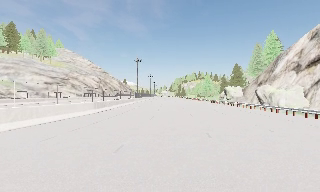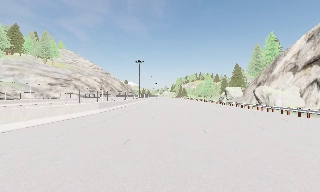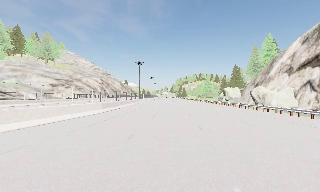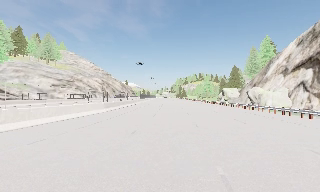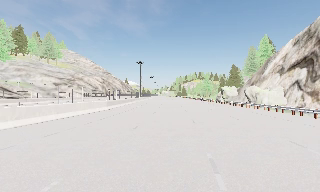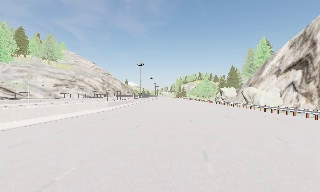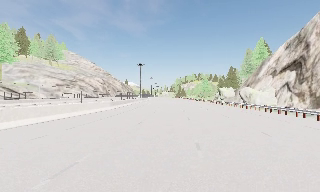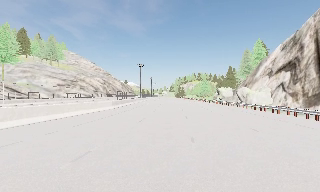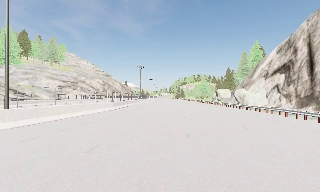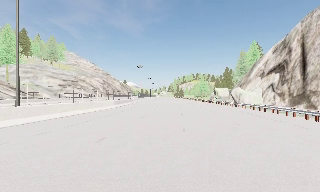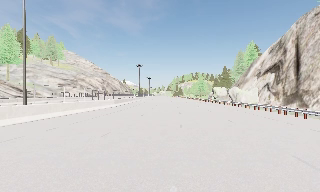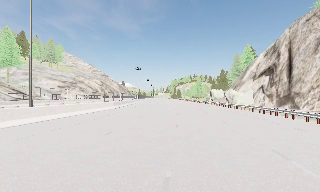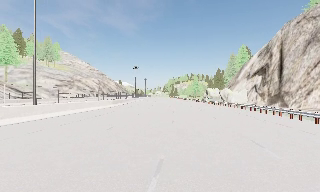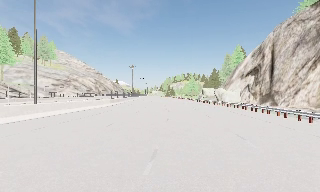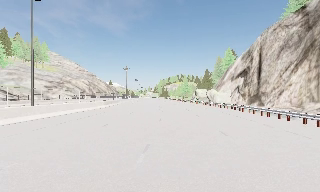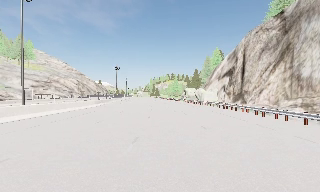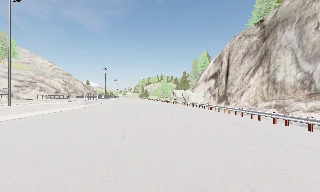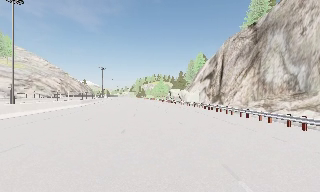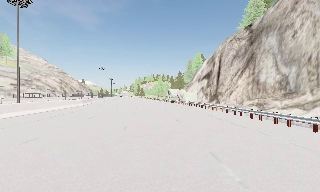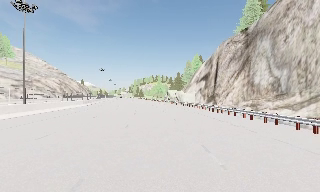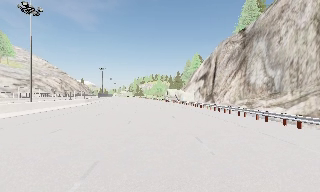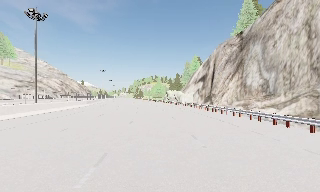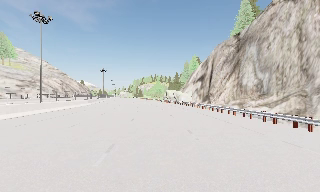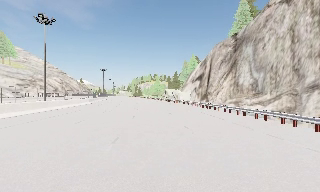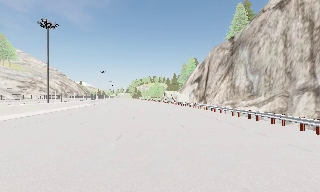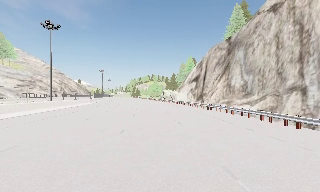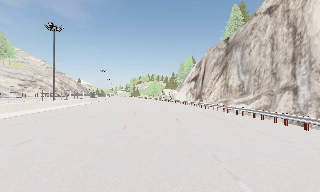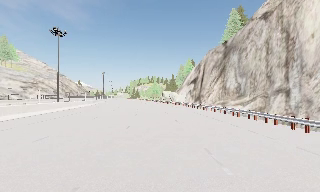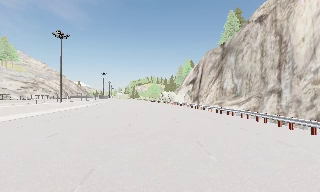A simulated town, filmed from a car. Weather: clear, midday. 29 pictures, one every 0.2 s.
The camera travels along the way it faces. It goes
backward.
0.0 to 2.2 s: The camera travels backward, about 10 m, so what stands in front gets smaller.
2.2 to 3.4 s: The camera pans to its right, which is clockwise from overhead, by about 10 degrees. It travels backward, about 5 m, so what stands in front gets smaller.
3.4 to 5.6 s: The camera travels backward, about 10 m, so what stands in front gets smaller.
The film runs backward here.
